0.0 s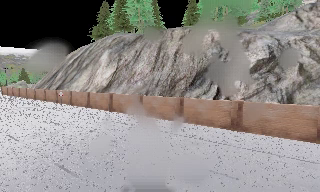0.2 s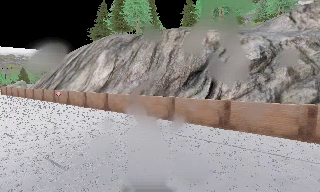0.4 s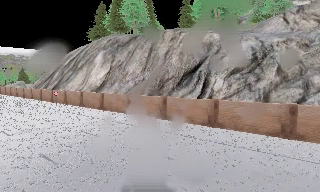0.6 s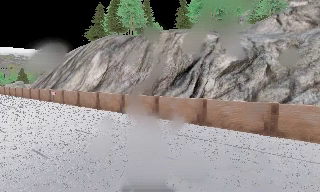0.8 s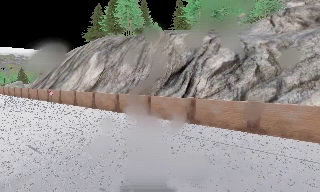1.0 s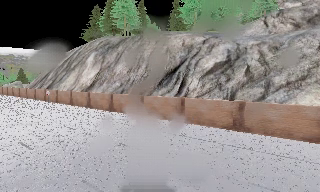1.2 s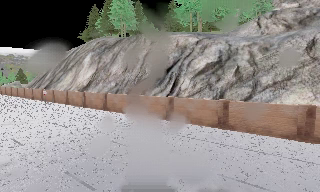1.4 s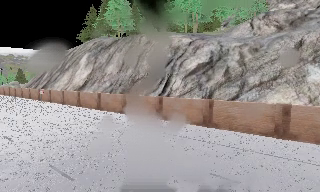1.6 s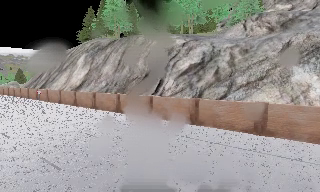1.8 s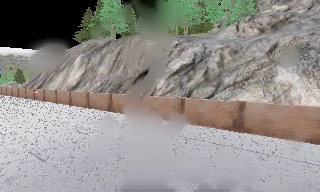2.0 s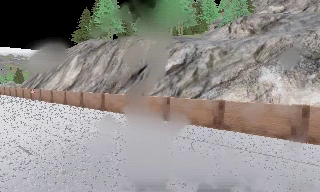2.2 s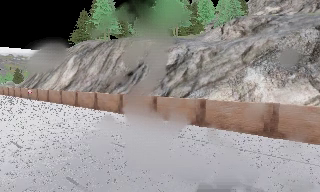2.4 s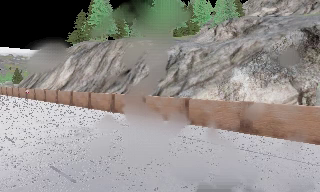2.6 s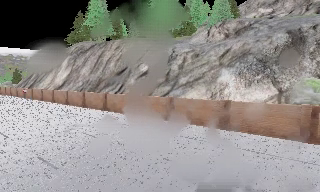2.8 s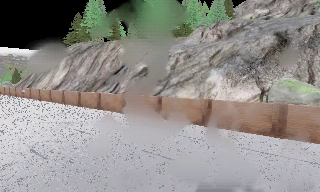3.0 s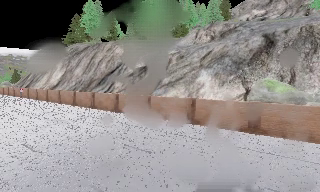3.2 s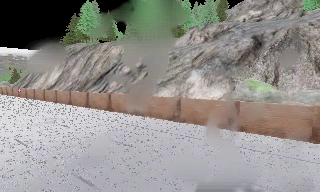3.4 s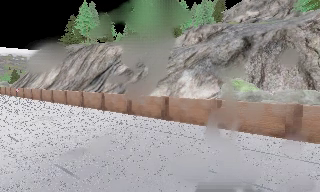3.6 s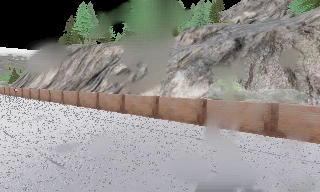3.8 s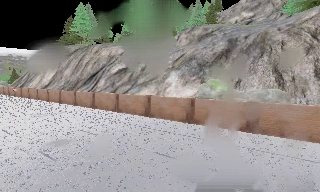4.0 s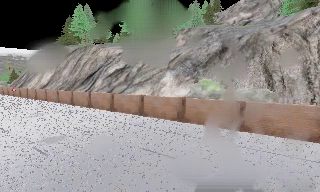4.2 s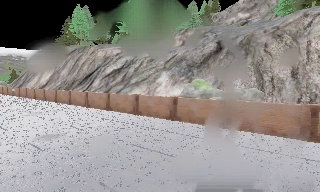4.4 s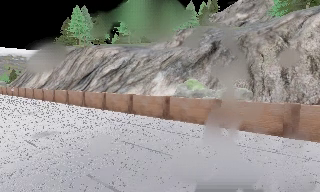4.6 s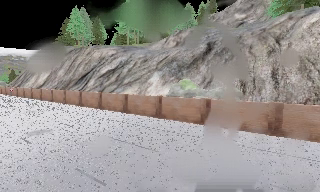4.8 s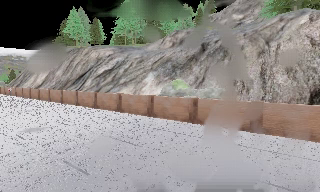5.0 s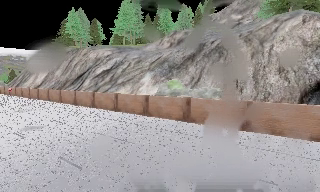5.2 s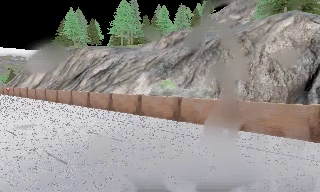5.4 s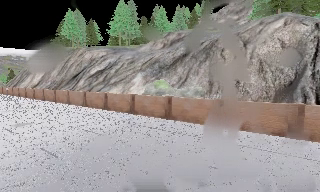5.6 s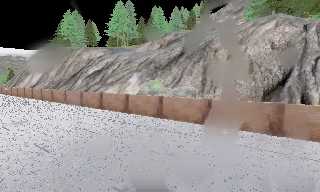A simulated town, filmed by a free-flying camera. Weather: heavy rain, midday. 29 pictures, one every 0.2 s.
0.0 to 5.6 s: The camera travels to its right and backward, about 35 m, so close, fixed things drift to the left.
The film runs backward here.
